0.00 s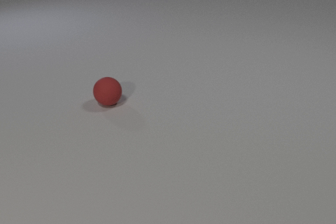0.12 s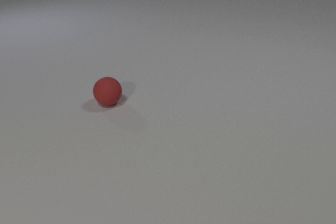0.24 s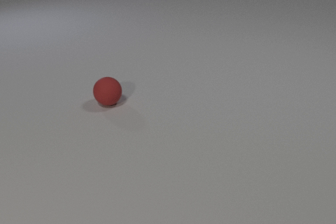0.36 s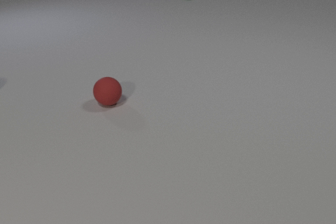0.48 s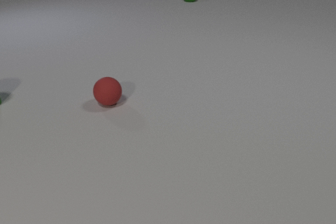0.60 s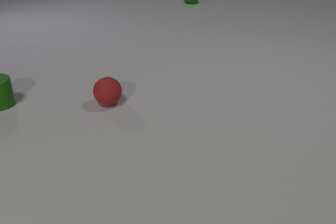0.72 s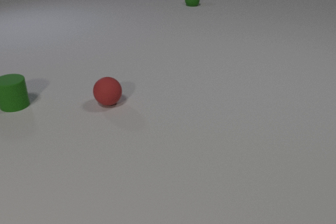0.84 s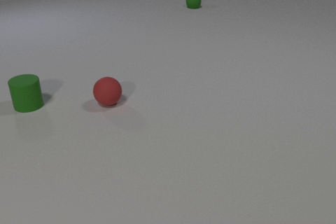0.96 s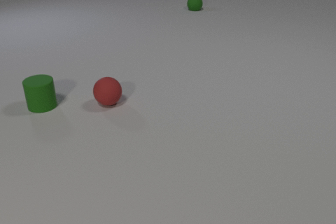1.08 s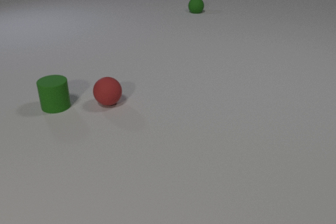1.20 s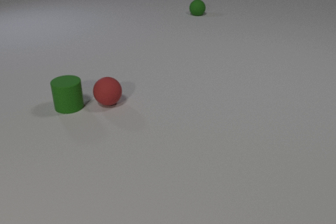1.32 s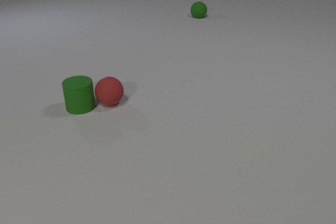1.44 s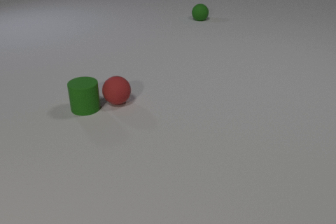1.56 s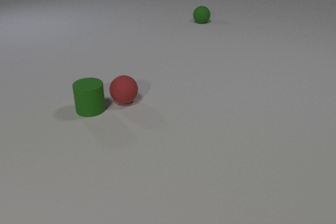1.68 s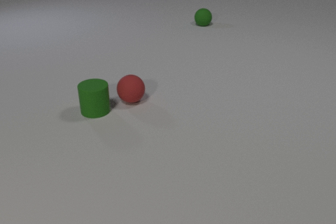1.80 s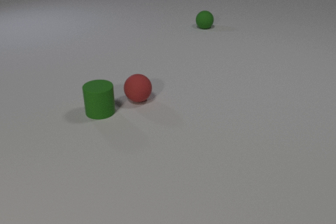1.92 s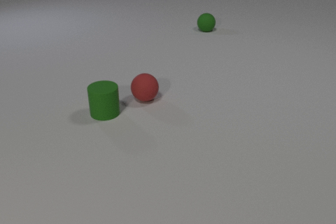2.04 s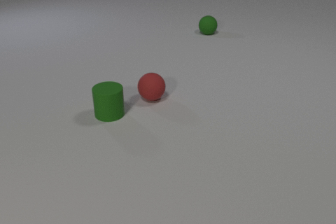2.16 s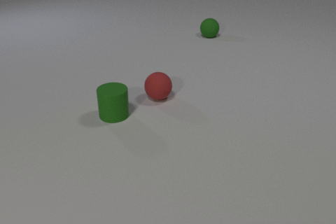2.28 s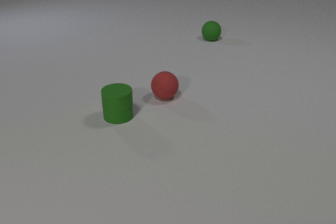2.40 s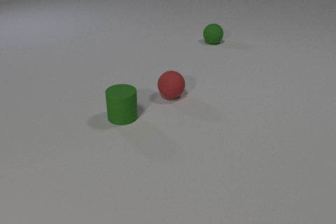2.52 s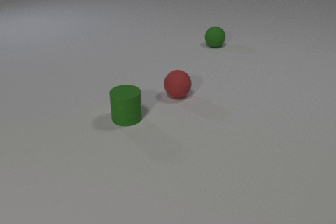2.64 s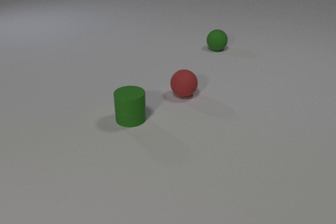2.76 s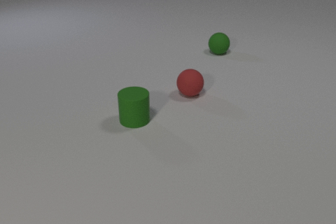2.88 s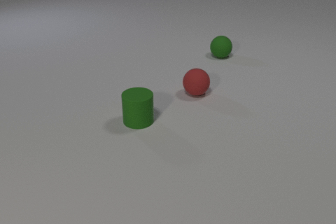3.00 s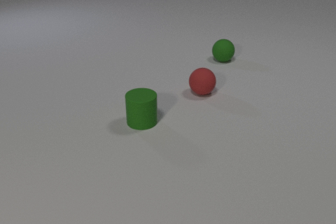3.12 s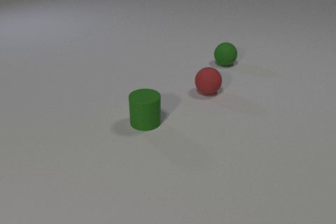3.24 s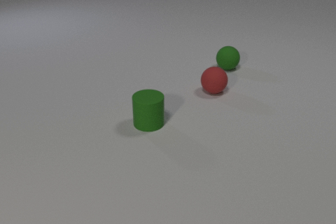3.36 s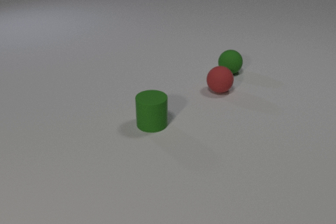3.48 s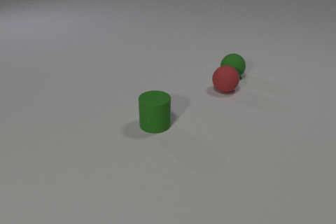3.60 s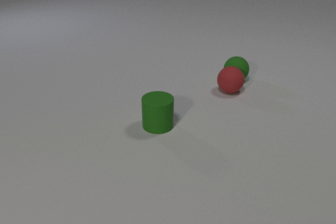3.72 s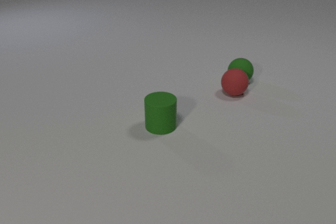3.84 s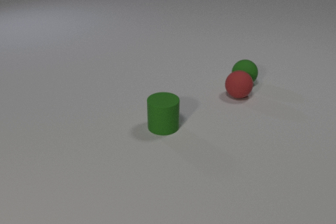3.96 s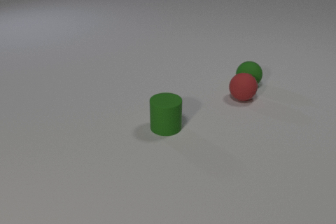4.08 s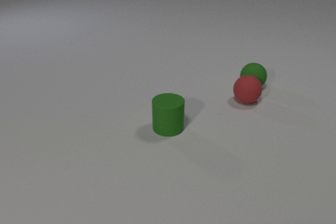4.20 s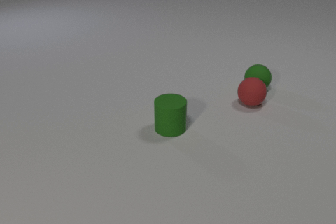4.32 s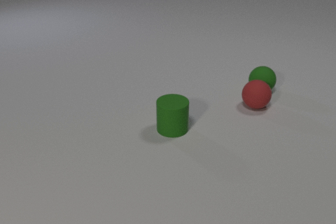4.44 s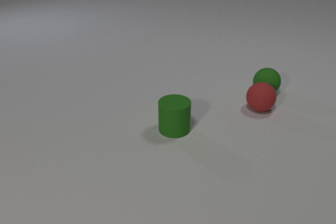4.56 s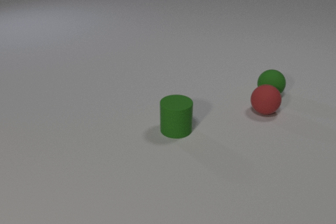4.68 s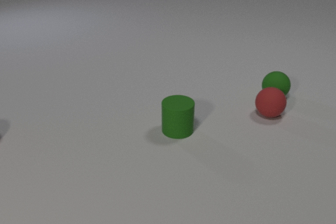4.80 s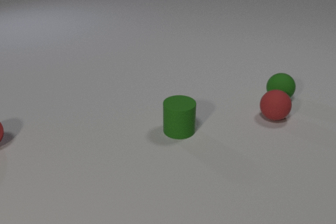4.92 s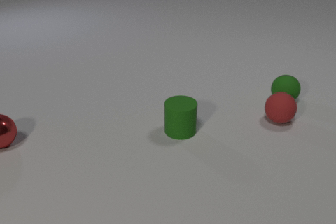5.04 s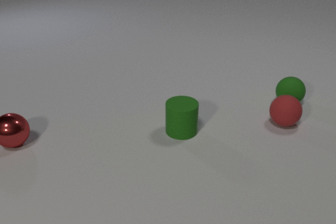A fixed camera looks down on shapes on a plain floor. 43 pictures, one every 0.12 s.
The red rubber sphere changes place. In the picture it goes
to the right.
The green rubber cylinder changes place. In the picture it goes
to the right.
0.00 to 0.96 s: The green rubber cylinder comes in at the left edge, slides to the right and toward the camera. The green rubber sphere comes in at the top edge, rolls toward the camera.
0.96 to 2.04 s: The green rubber cylinder slides to the right and toward the camera. The red rubber sphere rolls to the right. The green rubber sphere rolls toward the camera. The green rubber cylinder and the red rubber sphere collide.
2.04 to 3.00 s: The green rubber cylinder slides to the right and toward the camera. The red rubber sphere rolls to the right. The green rubber sphere rolls toward the camera.
3.00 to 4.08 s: The green rubber cylinder slides to the right and toward the camera. The red rubber sphere rolls to the right. The green rubber sphere rolls toward the camera and to the right. The red rubber sphere and the green rubber sphere collide.
4.08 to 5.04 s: The green rubber cylinder slides to the right. The red rubber sphere rolls to the right and toward the camera. The green rubber sphere rolls to the right and toward the camera. The red metal sphere comes in at the left edge, rolls to the right.
What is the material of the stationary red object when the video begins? rubber.
Are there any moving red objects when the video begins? no.
What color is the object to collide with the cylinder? red.
